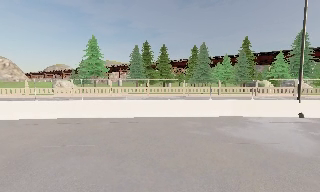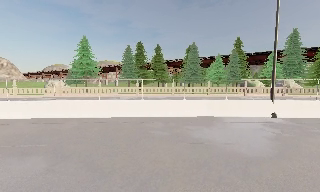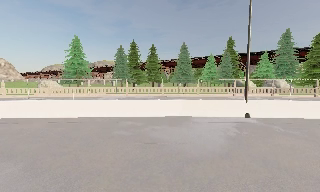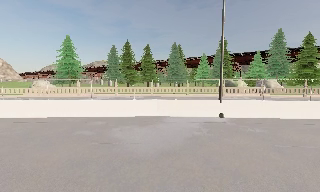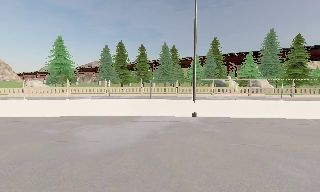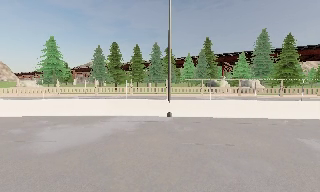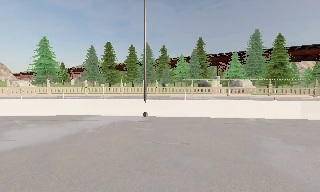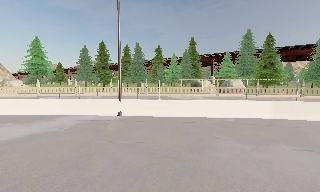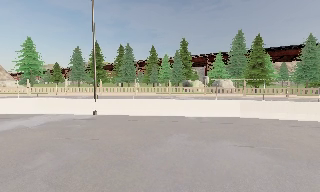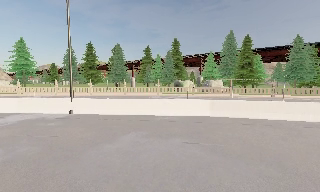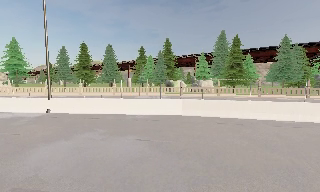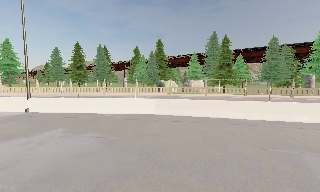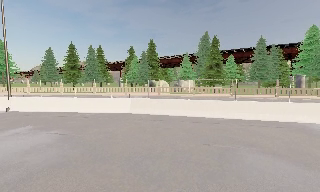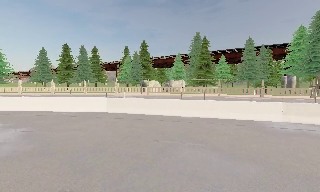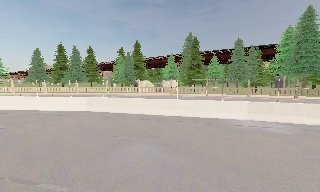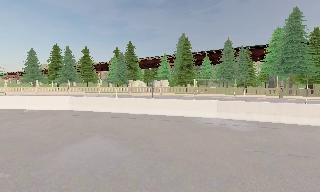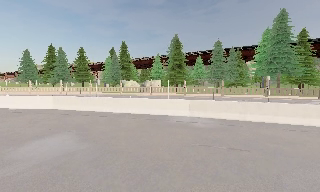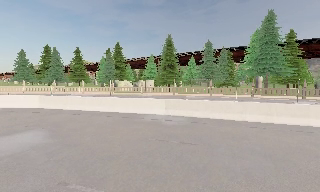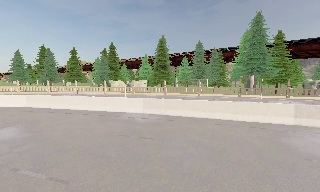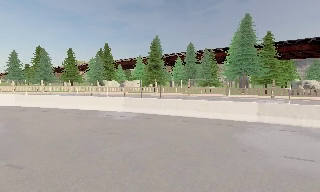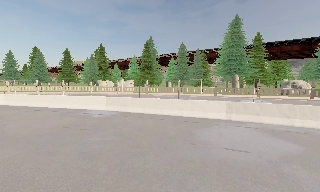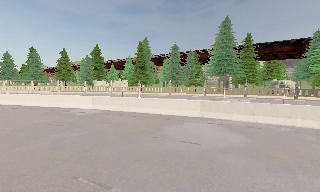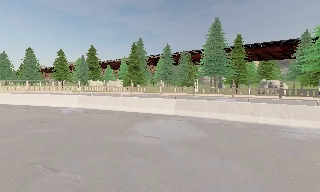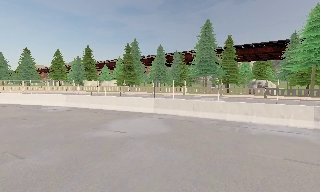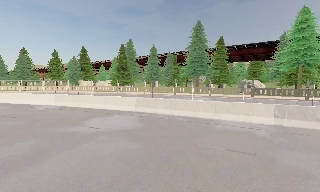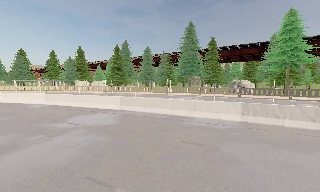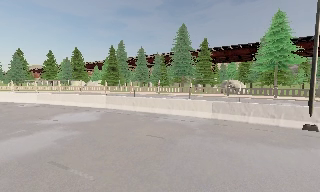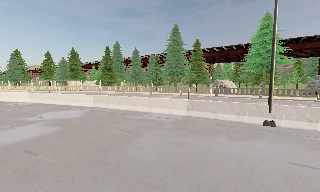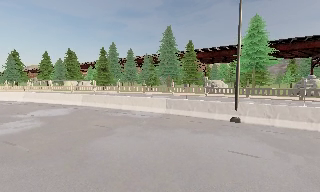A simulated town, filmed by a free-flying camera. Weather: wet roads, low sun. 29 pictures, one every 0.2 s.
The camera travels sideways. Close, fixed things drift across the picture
to the left.
0.0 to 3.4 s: The camera travels to its right, about 30 m, so close, fixed things drift to the left.
3.4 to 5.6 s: The camera travels to its right and backward, about 19 m, so close, fixed things drift to the left.
The film runs forward here.
